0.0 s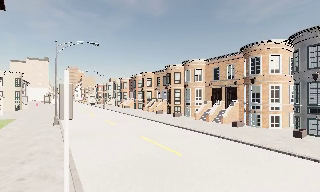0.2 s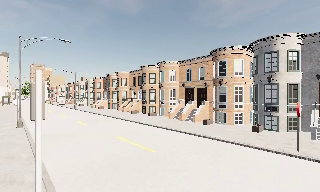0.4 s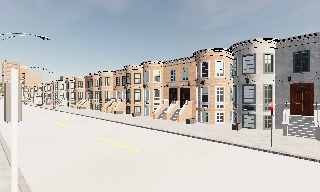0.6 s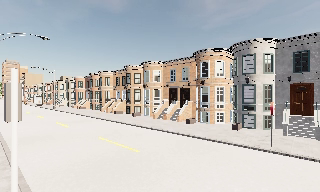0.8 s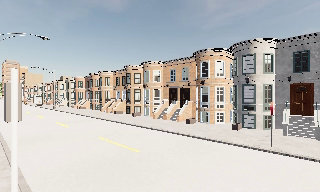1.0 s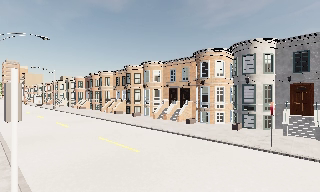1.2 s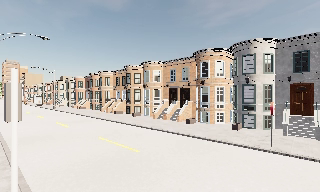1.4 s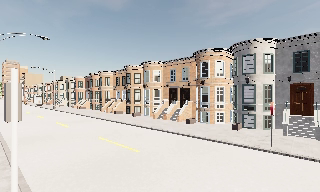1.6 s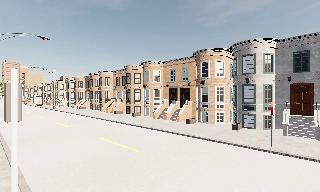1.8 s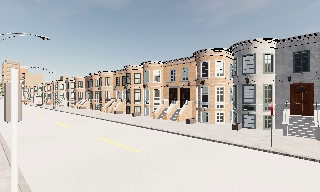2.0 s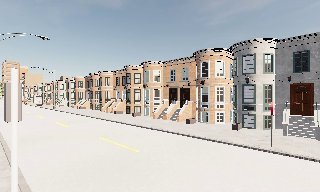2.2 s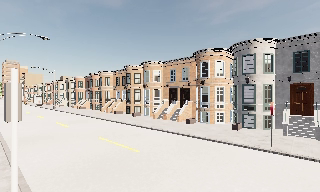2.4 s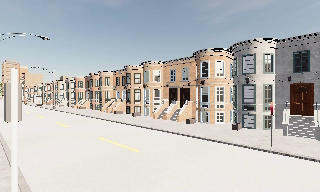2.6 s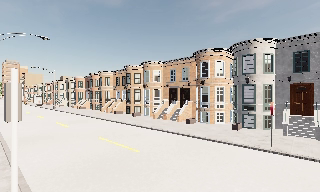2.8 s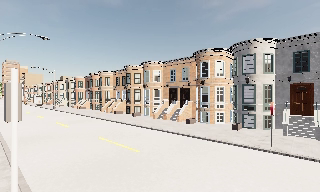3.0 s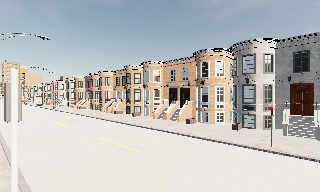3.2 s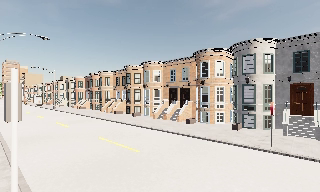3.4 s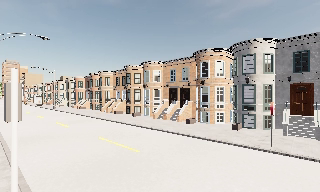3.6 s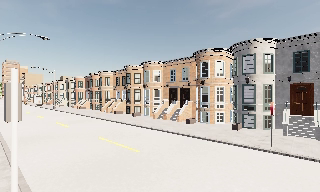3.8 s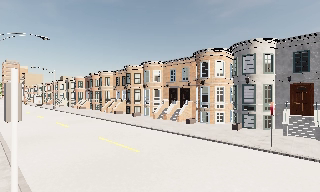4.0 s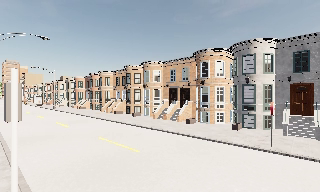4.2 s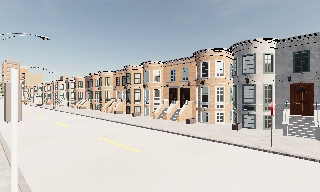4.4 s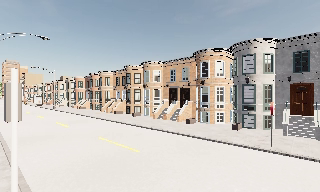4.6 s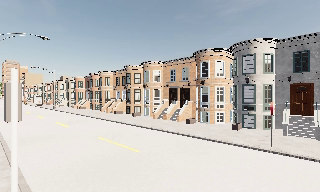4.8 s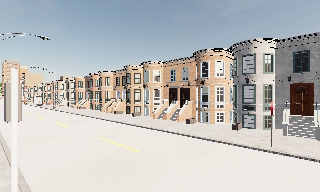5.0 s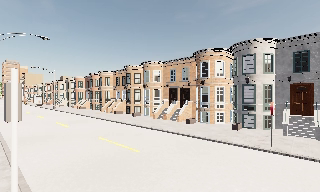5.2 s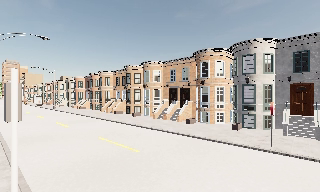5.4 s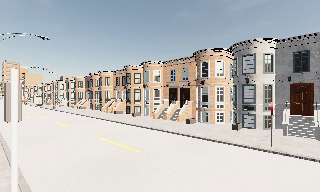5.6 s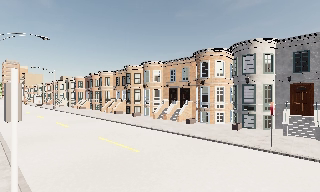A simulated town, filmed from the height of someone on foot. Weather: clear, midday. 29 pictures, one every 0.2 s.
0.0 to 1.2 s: The camera pans to its right, which is clockwise from overhead, by about 15 degrees.
1.2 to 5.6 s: The camera keeps its place and its aim.
The film runs backward here.
